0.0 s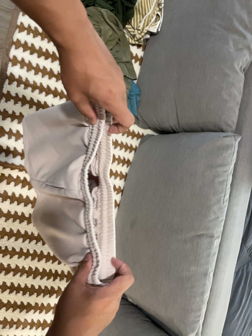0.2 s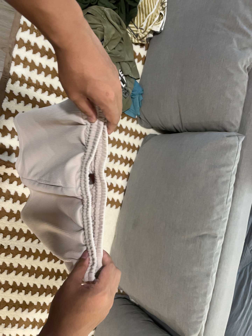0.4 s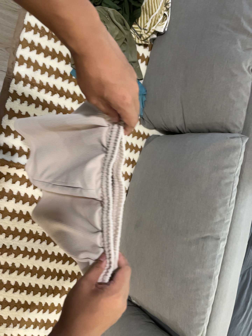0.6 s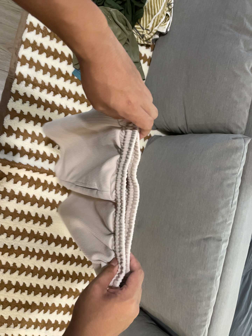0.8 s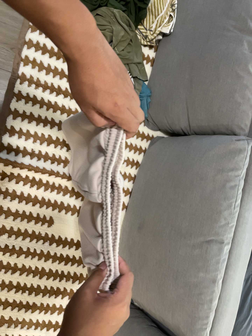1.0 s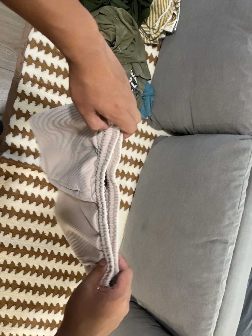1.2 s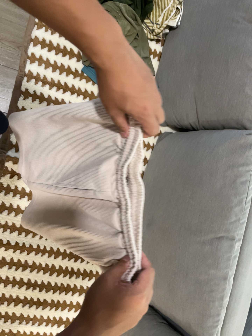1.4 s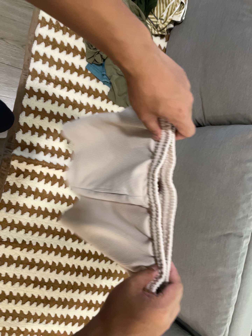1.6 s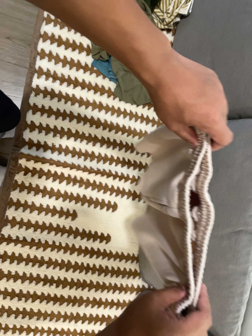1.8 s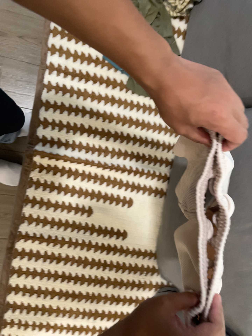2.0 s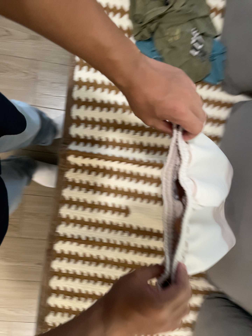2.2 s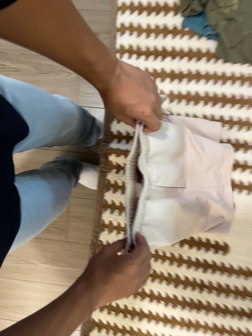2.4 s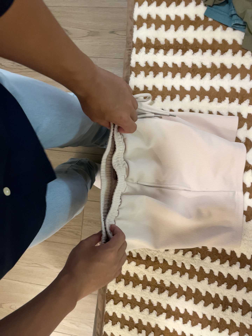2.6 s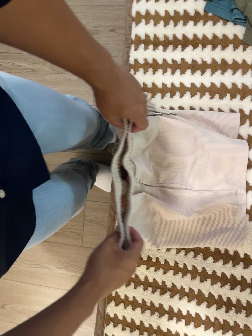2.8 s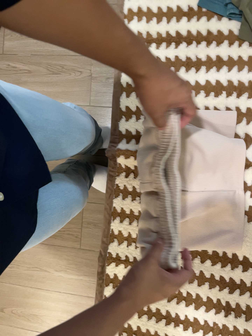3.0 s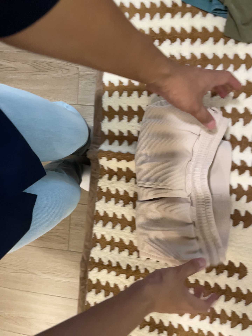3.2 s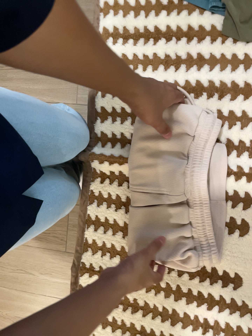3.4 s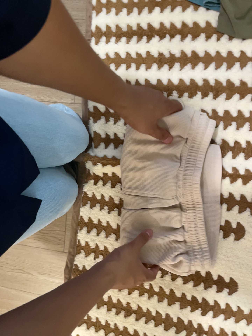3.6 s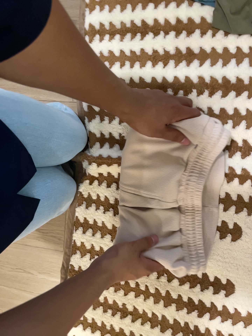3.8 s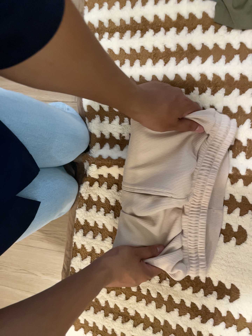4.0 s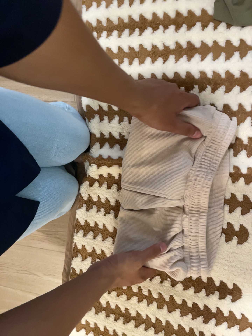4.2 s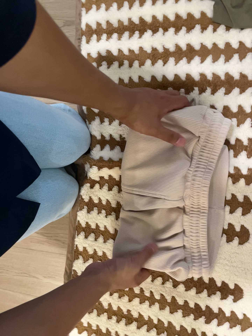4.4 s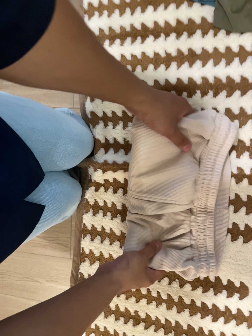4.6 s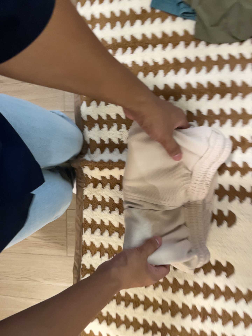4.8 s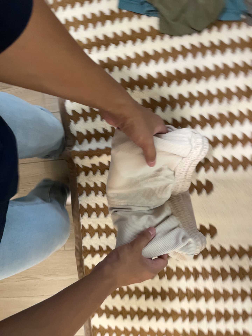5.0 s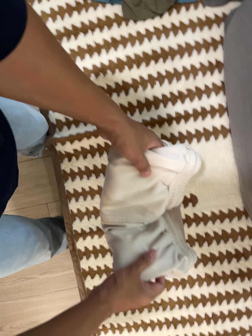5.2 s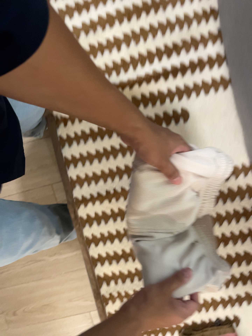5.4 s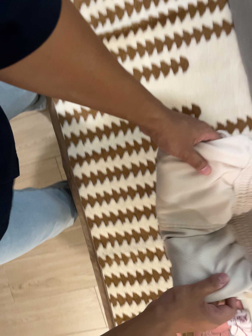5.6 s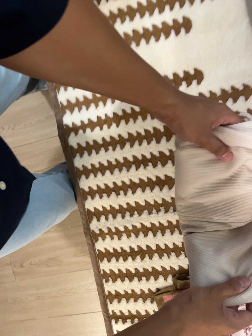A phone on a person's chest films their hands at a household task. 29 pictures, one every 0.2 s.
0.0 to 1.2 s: The camera shifts only a little, or ends up much as it began.
1.2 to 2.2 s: The camera swings to its left by about 25 degrees, and the scene slides to the right. It travels forward, about 20 cm, so what stands in front looms larger.
2.2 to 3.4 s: The camera travels forward and to its right, about 18 cm, so what stands in front looms larger.
3.4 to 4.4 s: The camera shifts only a little, or ends up much as it began.
4.4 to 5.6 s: The camera travels toward the bottom of its view, about 40 cm, so close, fixed things drift upward. It rolls about its line of sight by about 15 degrees, and the scene rotates counterclockwise.
The film runs forward here.
